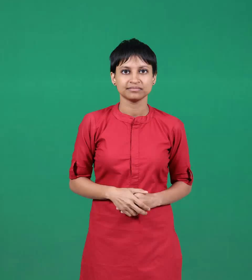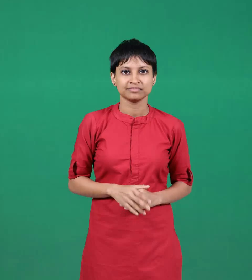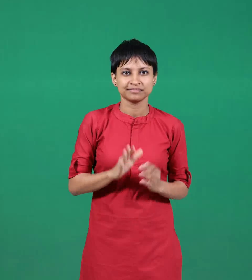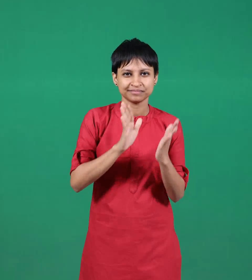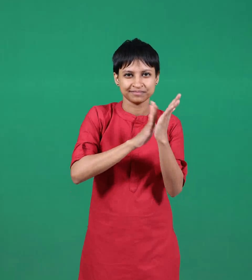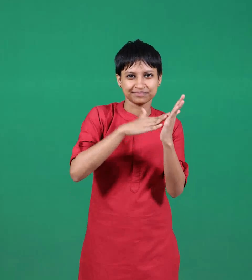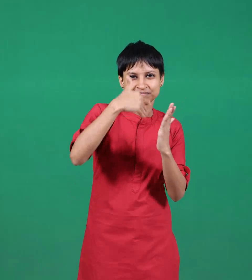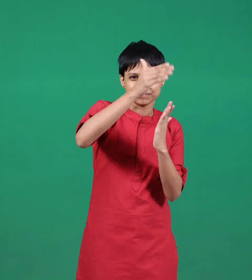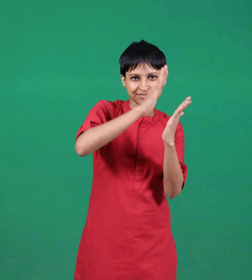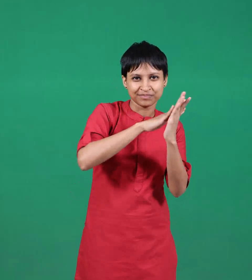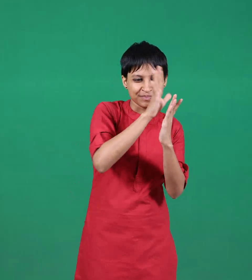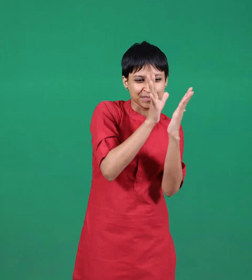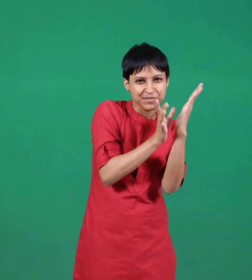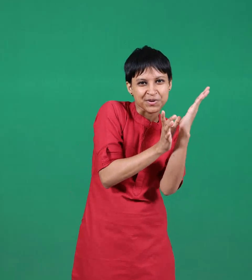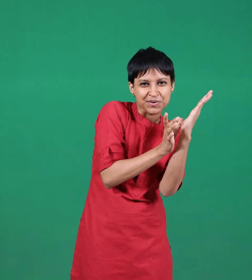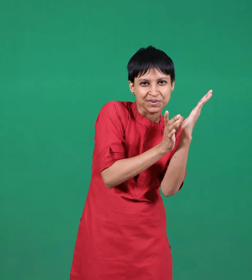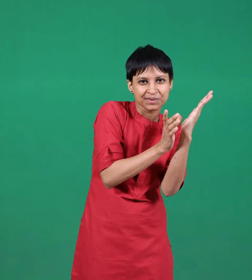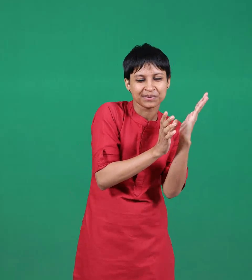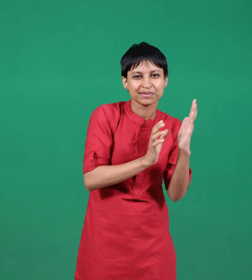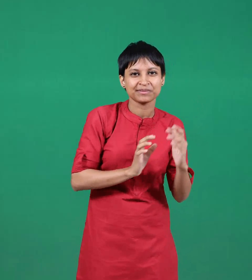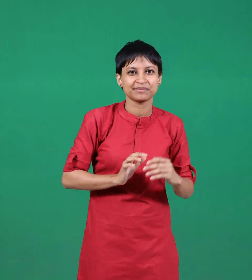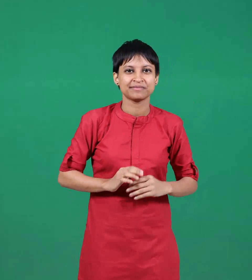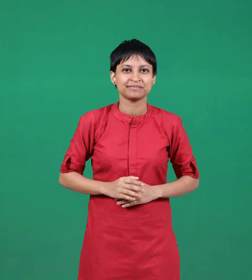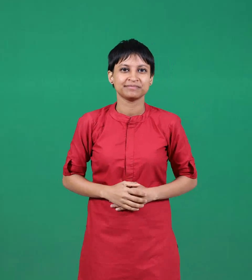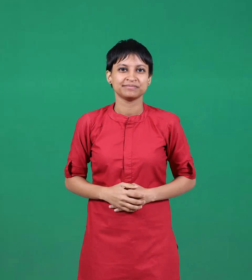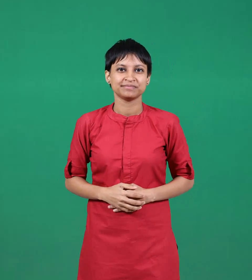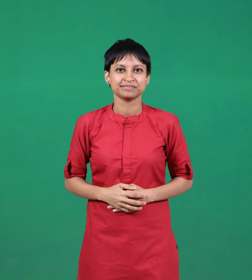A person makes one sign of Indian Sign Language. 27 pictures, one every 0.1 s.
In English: pad
